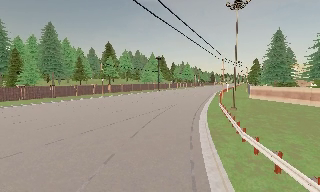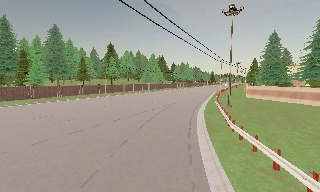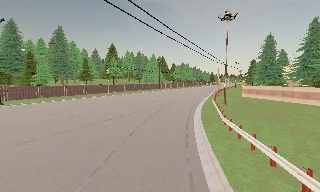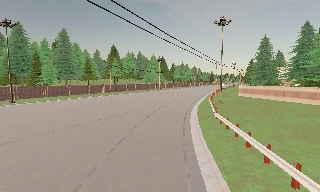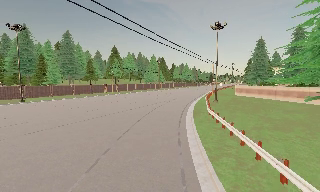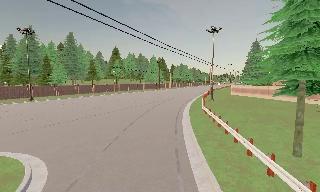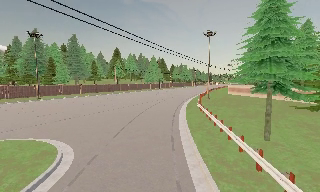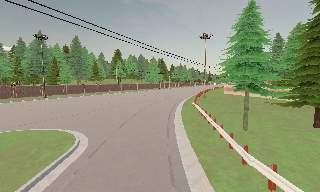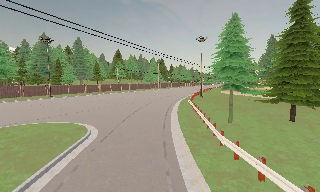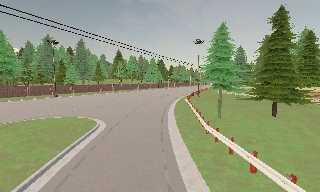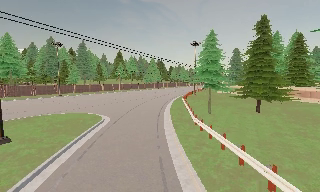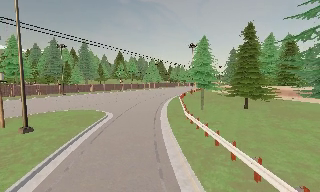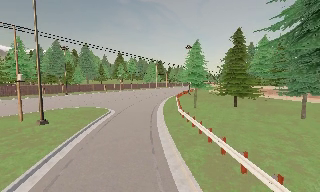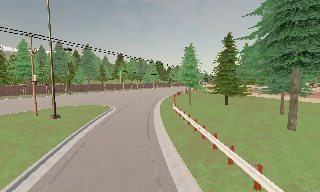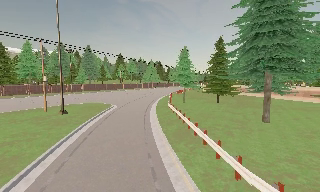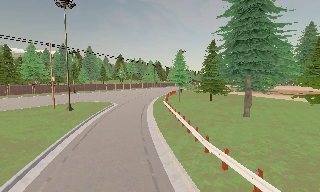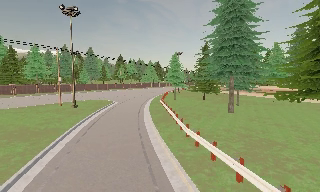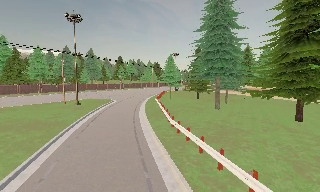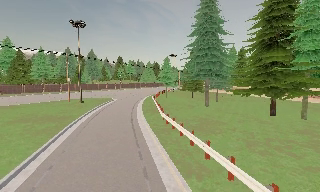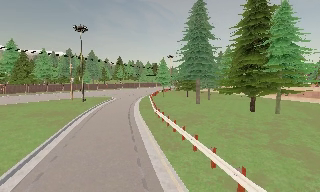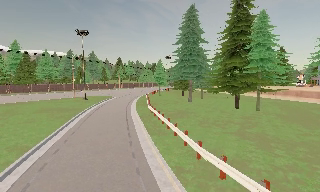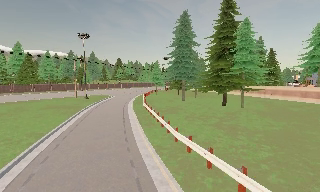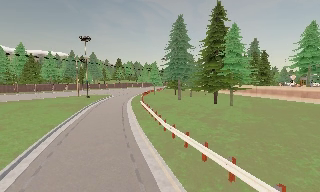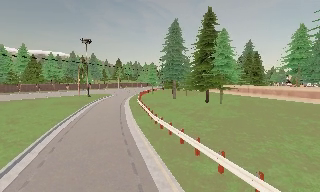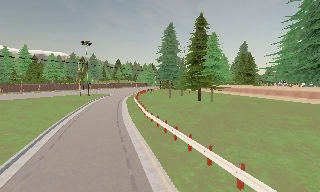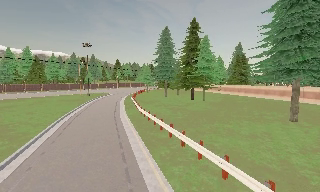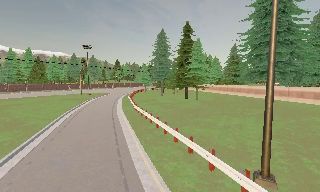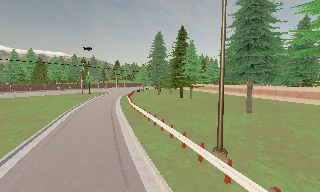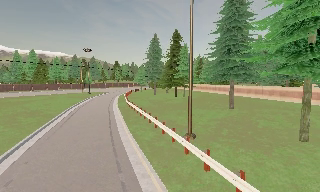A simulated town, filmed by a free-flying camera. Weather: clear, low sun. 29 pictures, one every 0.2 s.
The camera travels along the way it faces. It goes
backward.
0.0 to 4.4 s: The camera travels backward, about 45 m, so what stands in front gets smaller.
4.4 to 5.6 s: The camera travels backward and to its right, about 12 m, so what stands in front gets smaller.
The film runs backward here.
